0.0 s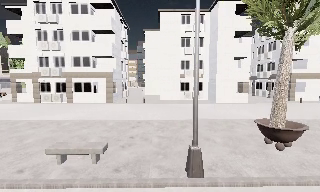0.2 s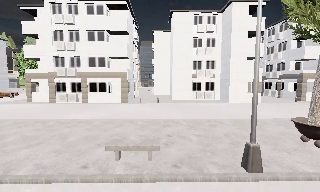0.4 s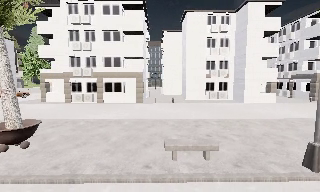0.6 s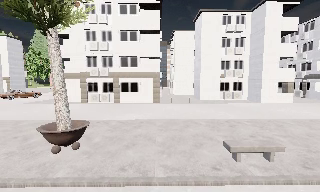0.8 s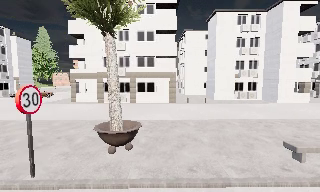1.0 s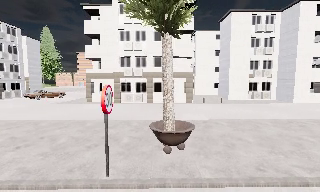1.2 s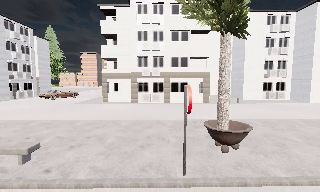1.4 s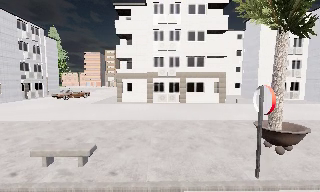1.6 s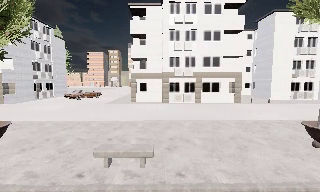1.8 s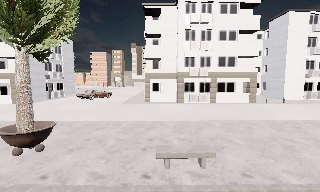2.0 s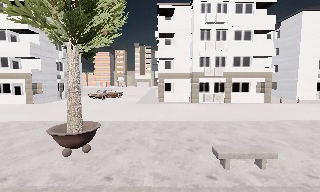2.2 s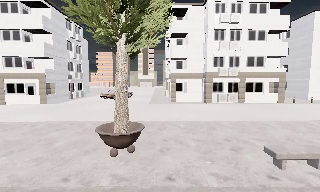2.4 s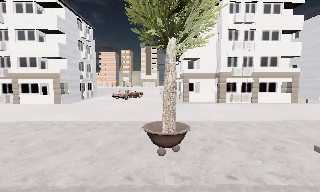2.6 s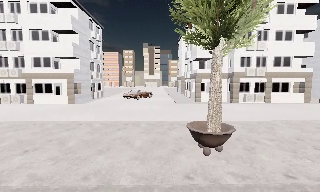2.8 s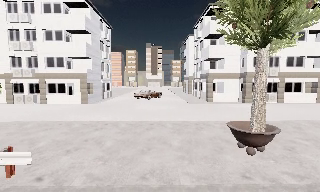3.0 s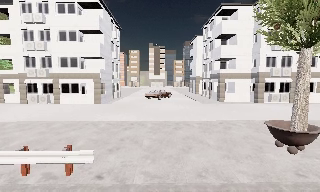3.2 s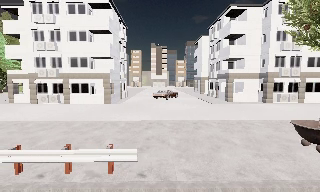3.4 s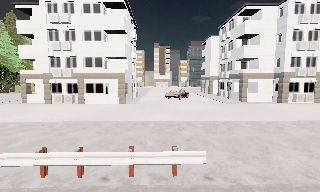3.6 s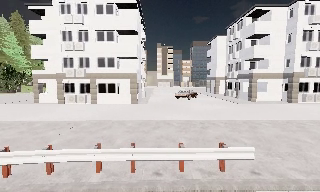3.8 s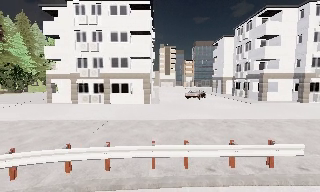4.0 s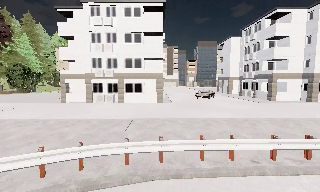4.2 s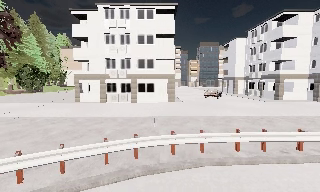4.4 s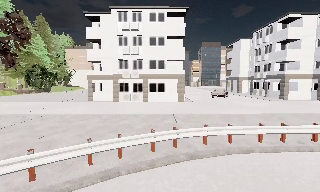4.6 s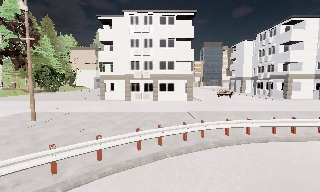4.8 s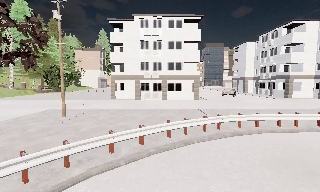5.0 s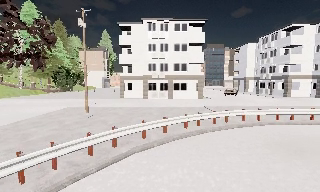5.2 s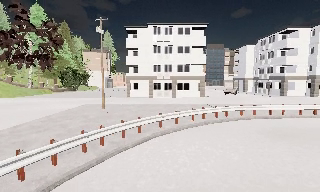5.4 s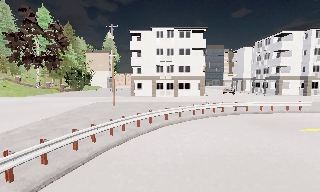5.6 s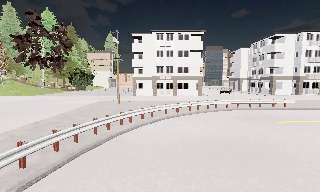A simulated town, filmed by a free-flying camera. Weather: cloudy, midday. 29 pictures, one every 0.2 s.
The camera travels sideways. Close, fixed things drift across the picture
to the right.
0.0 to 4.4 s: The camera travels to its left, about 35 m, so close, fixed things drift to the right.
4.4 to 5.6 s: The camera travels backward and to its left, about 10 m, so what stands in front gets smaller.
The film runs forward here.
